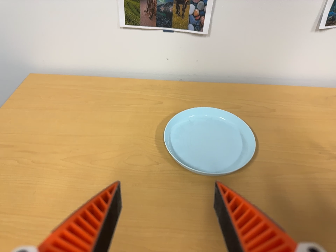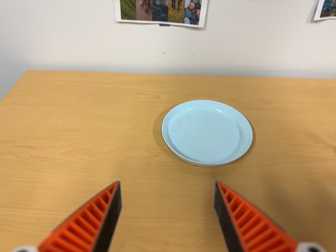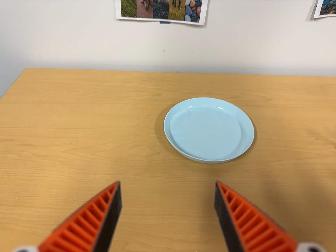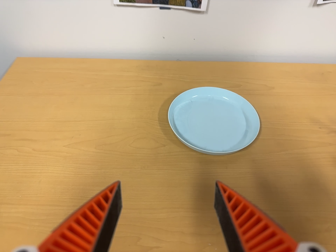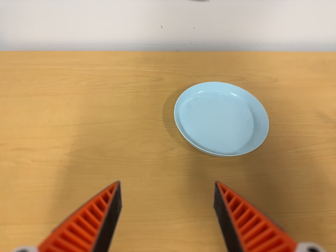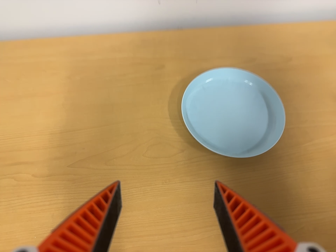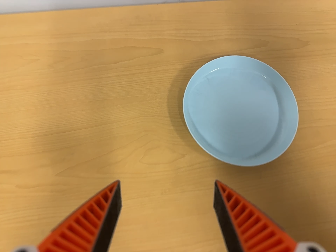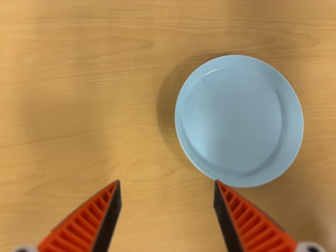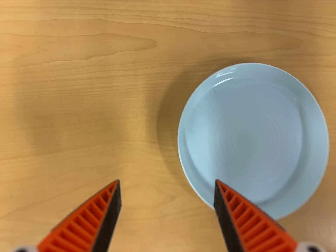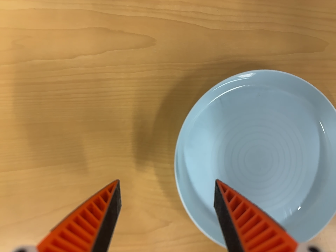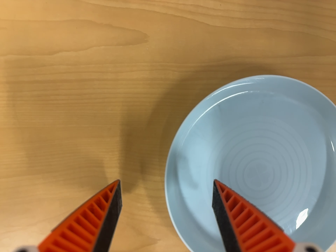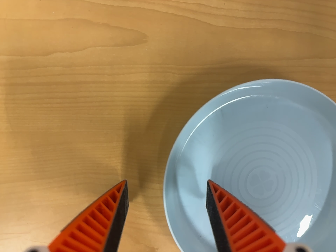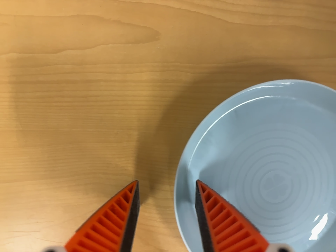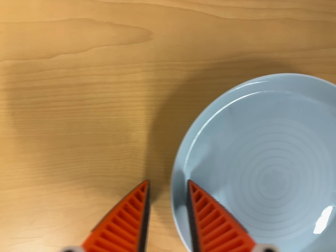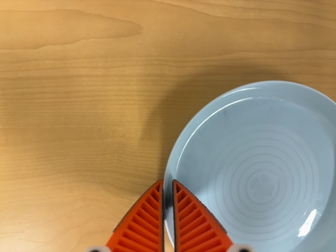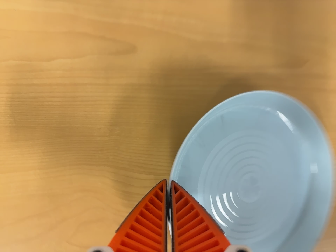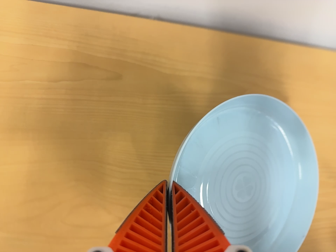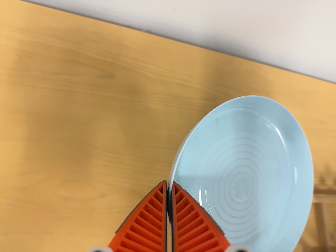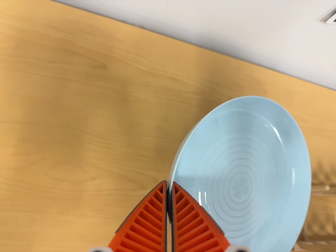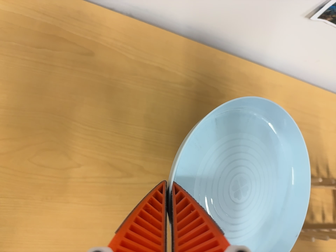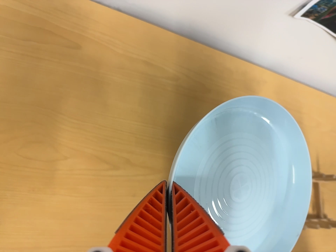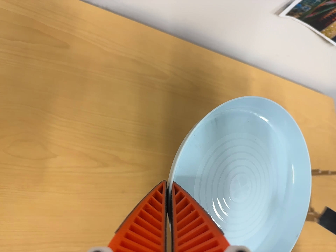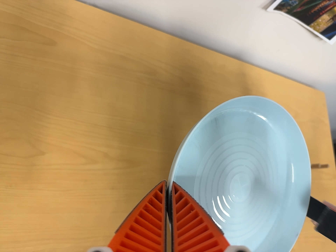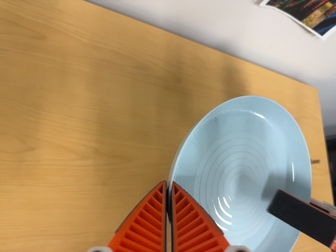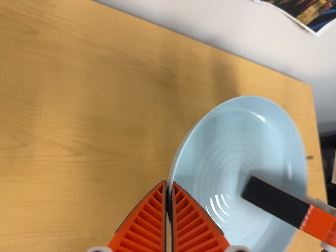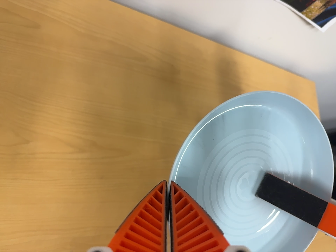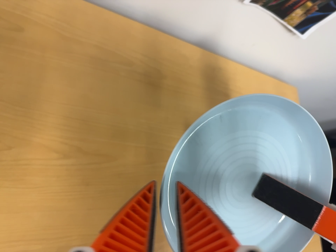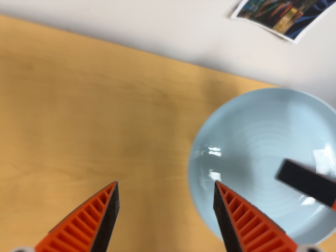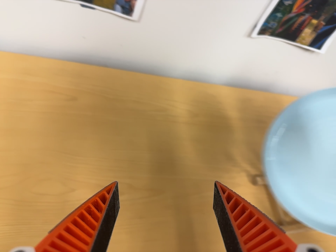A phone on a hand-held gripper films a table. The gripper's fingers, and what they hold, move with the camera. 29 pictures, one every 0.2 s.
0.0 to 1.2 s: The camera travels toward the top of its view, to its left and forward, about 24 cm. Its aim tips toward the bottom of its view by about 30 degrees.
1.2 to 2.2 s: The camera travels forward and toward the top of its view, about 26 cm, so what stands in front looms larger. Its aim tips toward the bottom of its view by about 20 degrees. It rolls about its line of sight by about 10 degrees, and the scene rotates clockwise.
2.2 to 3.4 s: The camera swings to its right by about 10 degrees, and the scene slides to the left. It travels backward and toward the bottom of its view, about 20 cm, so what stands in front gets smaller. Its aim tips toward the top of its view by about 20 degrees.
3.4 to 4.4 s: The camera travels backward, about 7 cm, so what stands in front gets smaller.
4.4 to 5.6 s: The camera travels toward the bottom of its view, about 8 cm. Its aim tips toward the top of its view by about 15 degrees. It rolls about its line of sight by about 10 degrees, and the scene rotates counterclockwise.
The film runs forward here.
